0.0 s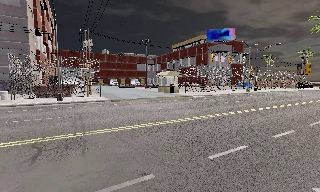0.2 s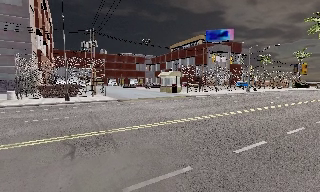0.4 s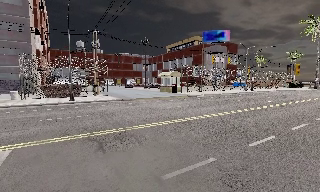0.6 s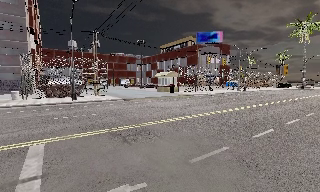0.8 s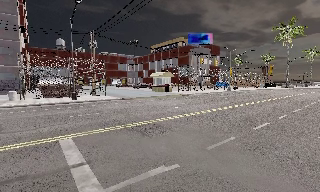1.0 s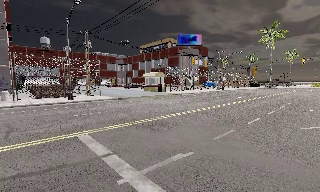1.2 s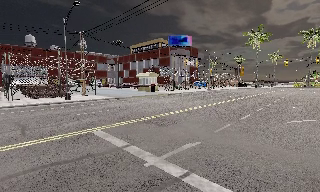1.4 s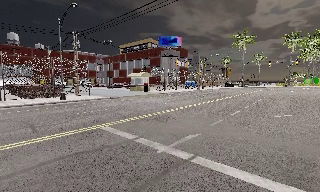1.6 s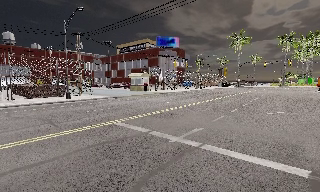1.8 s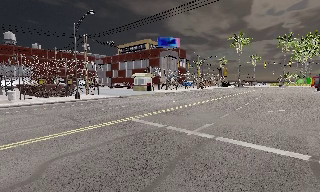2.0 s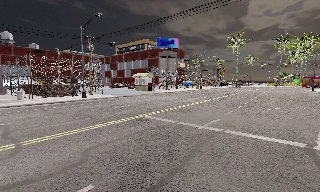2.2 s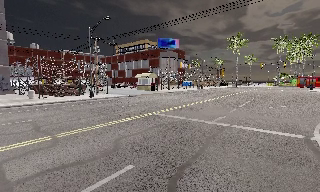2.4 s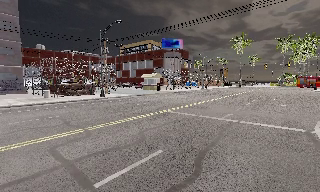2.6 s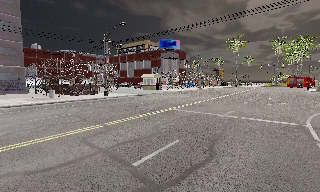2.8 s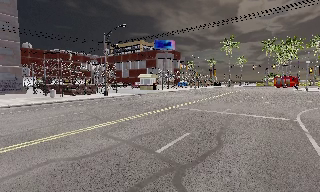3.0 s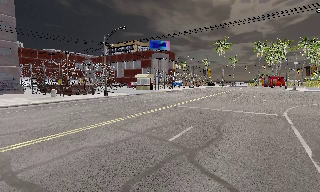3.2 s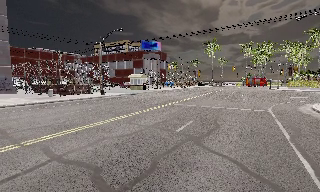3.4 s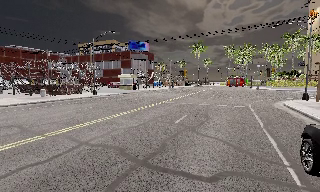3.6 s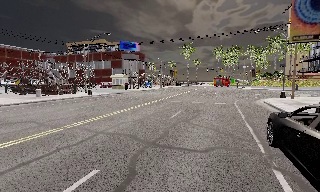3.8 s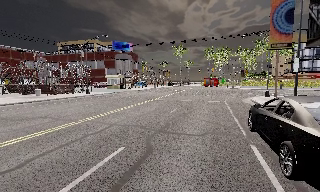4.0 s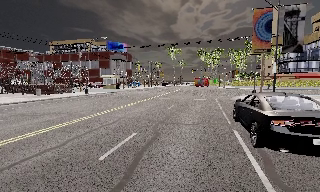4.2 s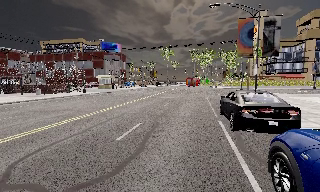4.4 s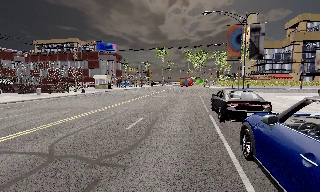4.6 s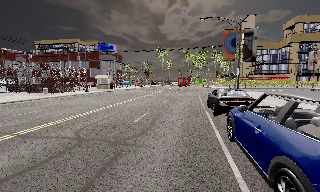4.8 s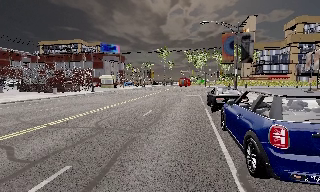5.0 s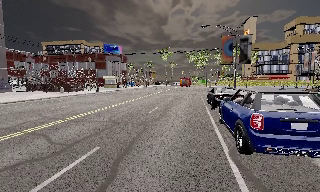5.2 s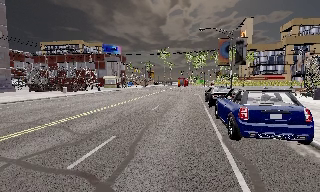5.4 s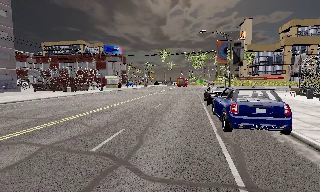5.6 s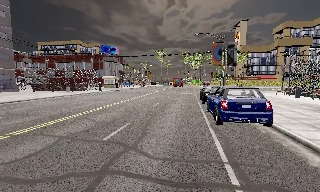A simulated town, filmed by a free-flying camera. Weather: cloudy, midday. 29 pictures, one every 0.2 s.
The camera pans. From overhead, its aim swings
clockwise.
0.0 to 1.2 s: The camera pans to its right, which is clockwise from overhead, by about 15 degrees. It travels to its left and backward, about 6 m.
1.2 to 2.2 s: The camera travels backward and to its left, about 4.5 m, so what stands in front gets smaller.
2.2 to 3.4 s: The camera pans to its right, which is clockwise from overhead, by about 15 degrees. It travels backward and to its left, about 6 m, so what stands in front gets smaller.
3.4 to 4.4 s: The camera pans to its right, which is clockwise from overhead, by about 15 degrees. It travels backward, about 7 m, so what stands in front gets smaller.
4.4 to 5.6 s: The camera travels backward, about 6 m, so what stands in front gets smaller.
The film runs backward here.
